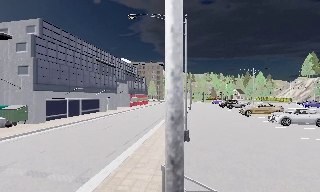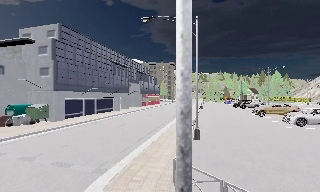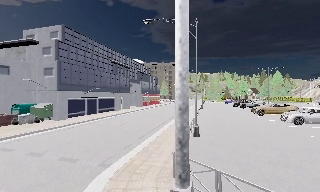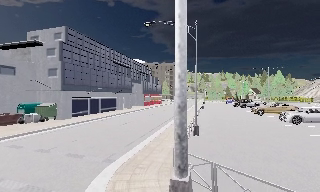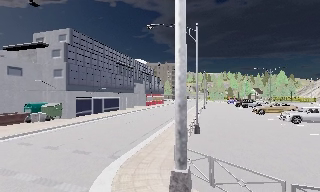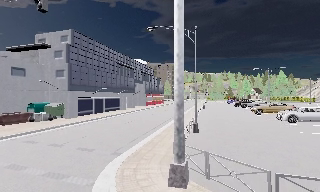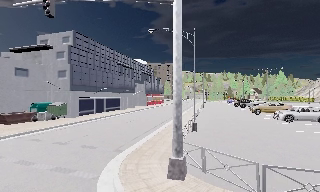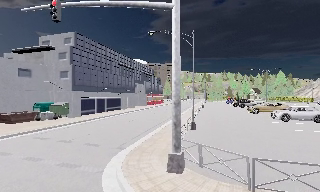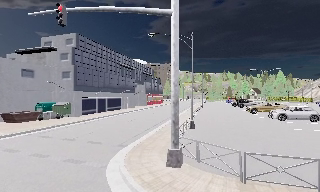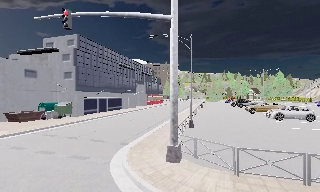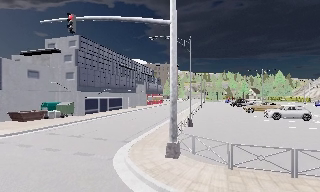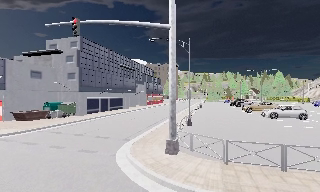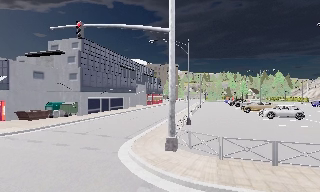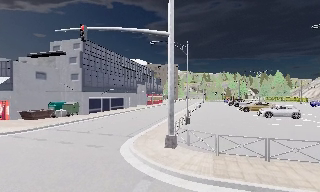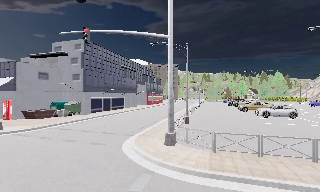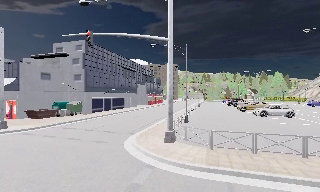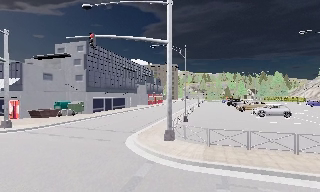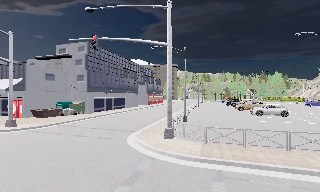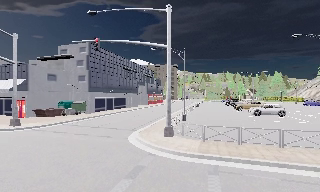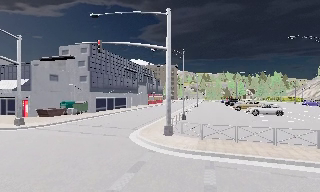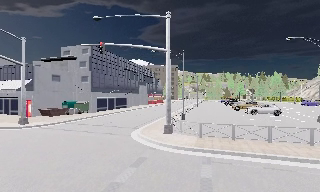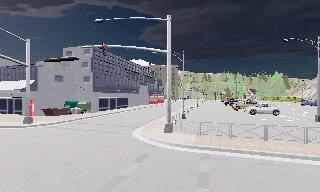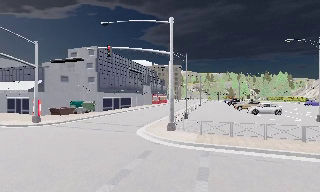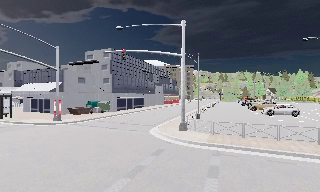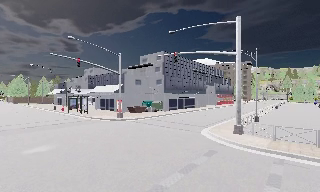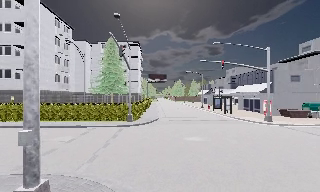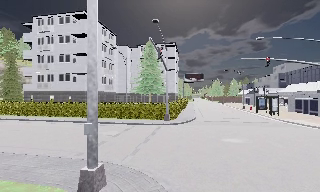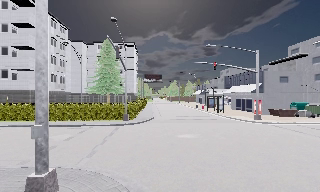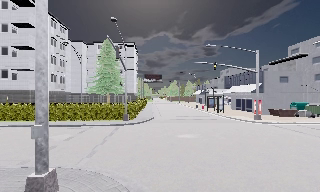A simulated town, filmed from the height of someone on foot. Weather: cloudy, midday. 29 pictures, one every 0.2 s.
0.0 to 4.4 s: The camera travels backward, about 9 m, so what stands in front gets smaller.
4.4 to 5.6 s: The camera pans to its left, which is counterclockwise from overhead, by about 70 degrees. It travels backward, about 2 m. It loses speed.
The film runs backward here.
